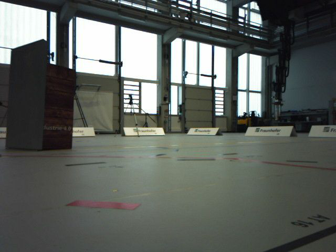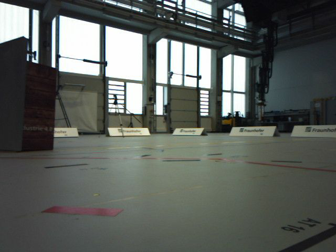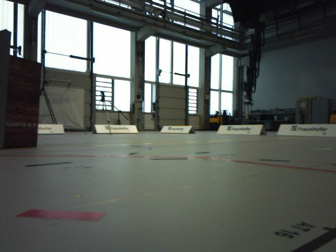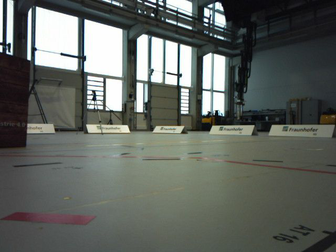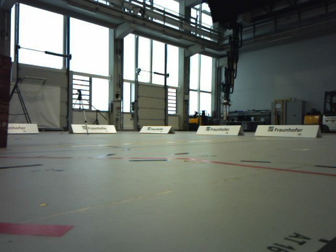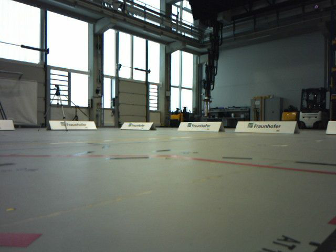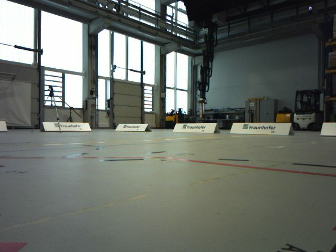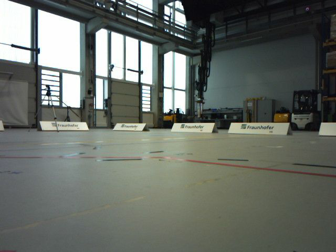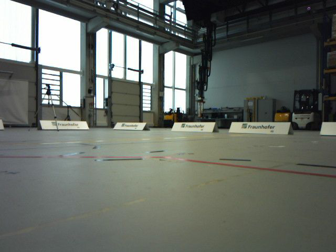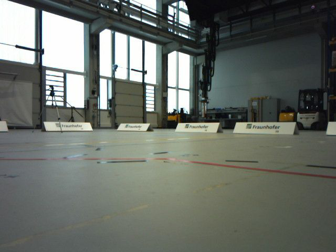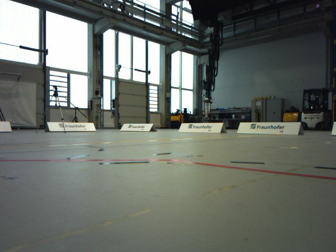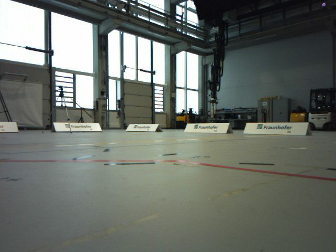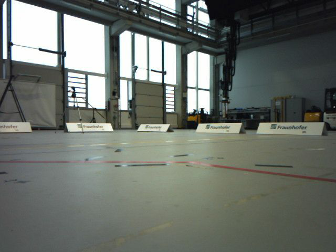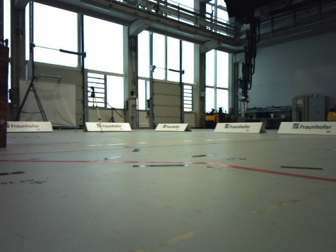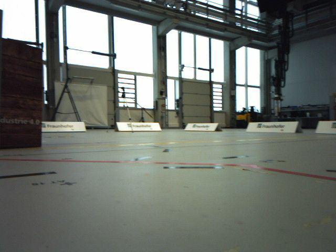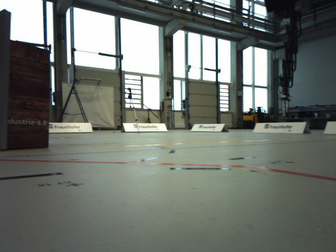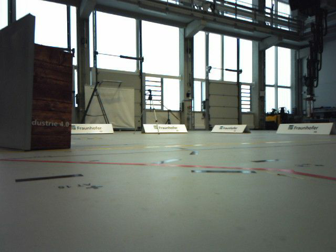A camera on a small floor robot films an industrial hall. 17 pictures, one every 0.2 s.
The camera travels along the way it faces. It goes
forward.
0.0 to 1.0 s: The camera pans to its right, which is clockwise from overhead, by about 15 degrees. It travels forward, about 0.2 m, so what stands in front looms larger.
1.0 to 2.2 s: The camera travels forward, about 0.2 m, so what stands in front looms larger.
2.2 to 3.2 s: The scene slides to the right, as the camera pans about 20 degrees to its left. It travels forward, about 0.2 m, so what stands in front looms larger.
The film runs forward here.
